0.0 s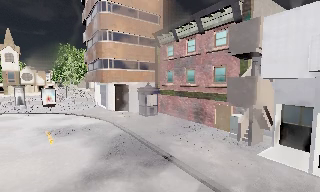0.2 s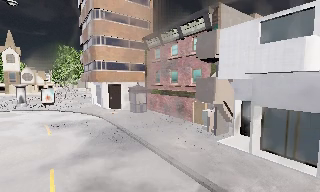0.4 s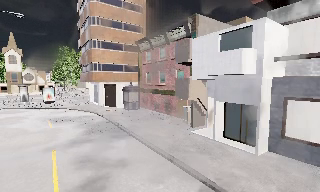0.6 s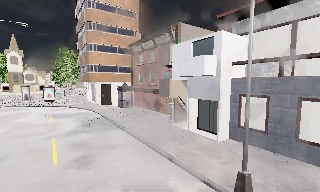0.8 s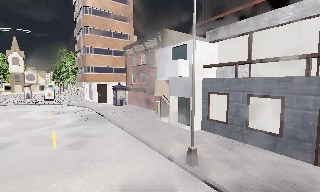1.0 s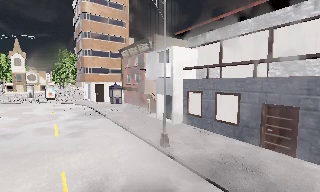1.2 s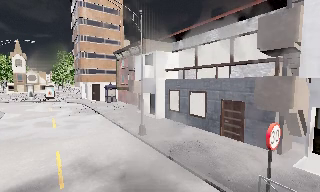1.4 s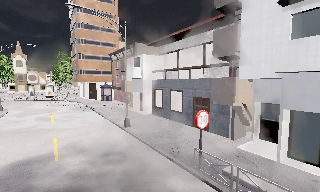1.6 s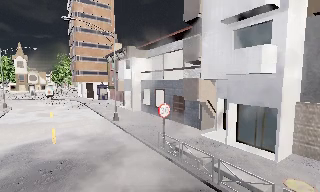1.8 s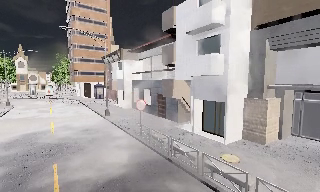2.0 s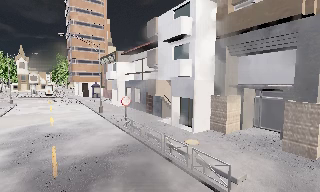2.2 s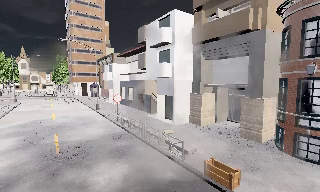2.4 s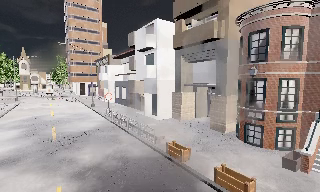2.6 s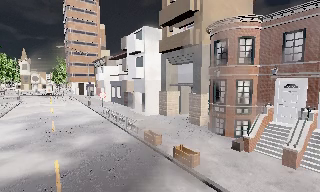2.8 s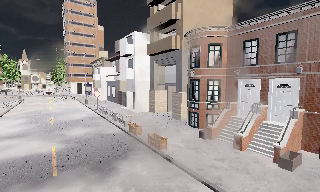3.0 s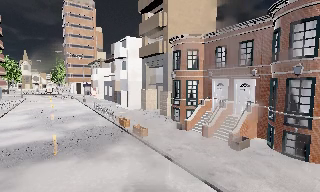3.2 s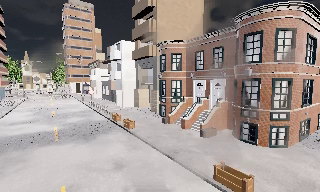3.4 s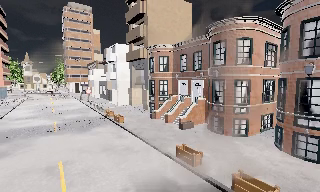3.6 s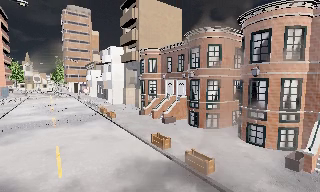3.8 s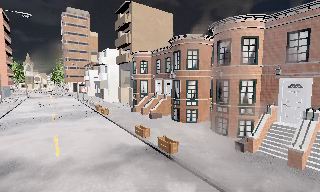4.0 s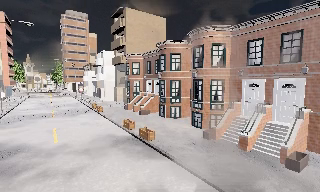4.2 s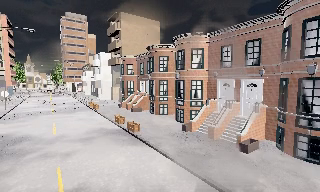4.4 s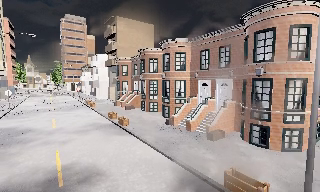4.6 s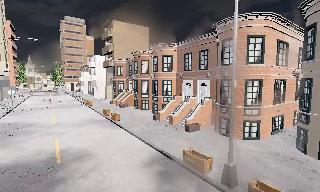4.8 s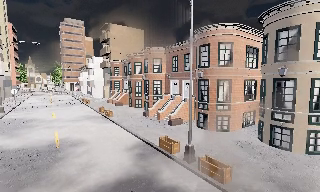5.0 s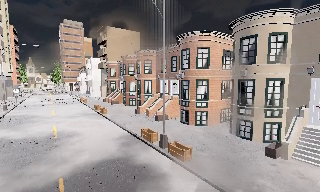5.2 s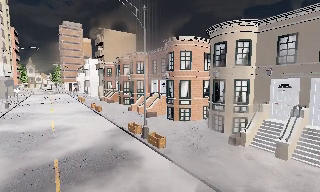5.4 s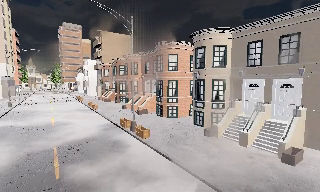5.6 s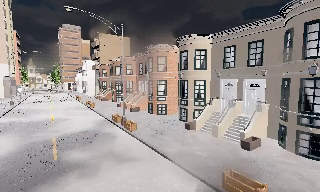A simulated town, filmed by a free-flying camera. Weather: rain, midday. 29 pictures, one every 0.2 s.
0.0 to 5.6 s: The camera travels backward and to its right, about 55 m, so what stands in front gets smaller.
The film runs forward here.
